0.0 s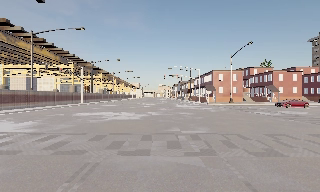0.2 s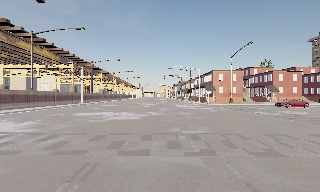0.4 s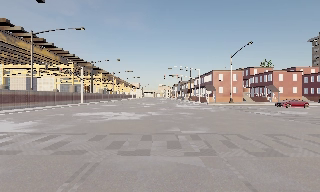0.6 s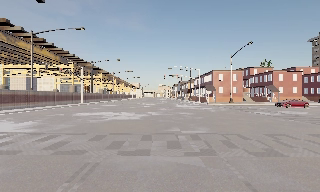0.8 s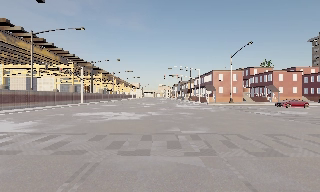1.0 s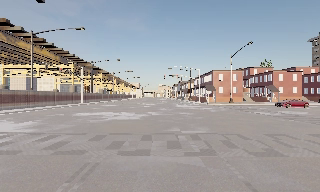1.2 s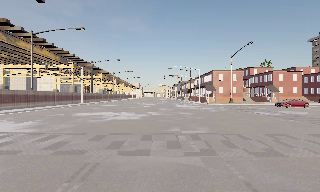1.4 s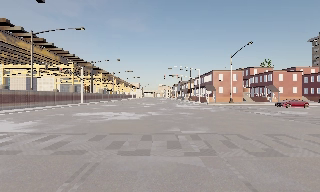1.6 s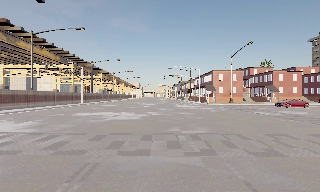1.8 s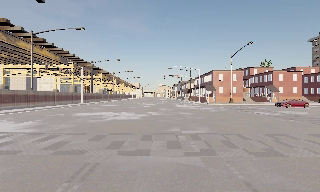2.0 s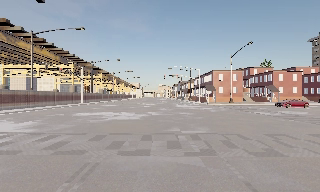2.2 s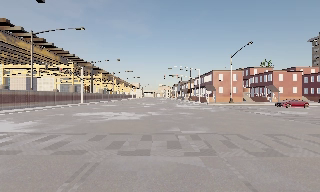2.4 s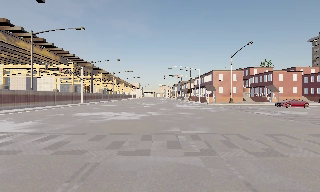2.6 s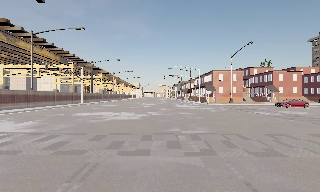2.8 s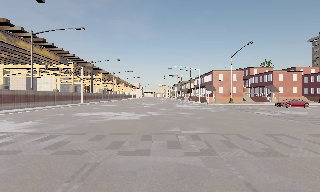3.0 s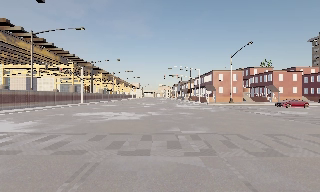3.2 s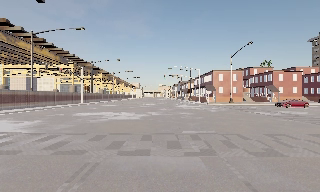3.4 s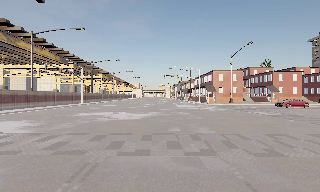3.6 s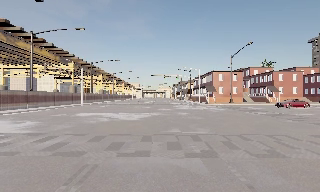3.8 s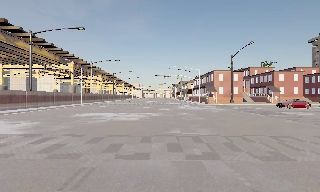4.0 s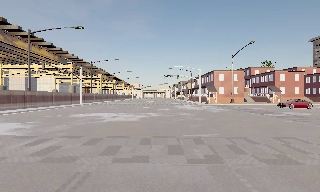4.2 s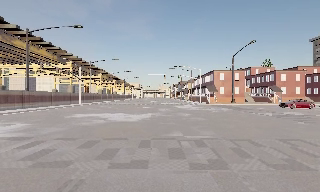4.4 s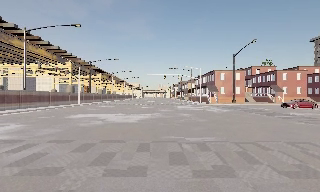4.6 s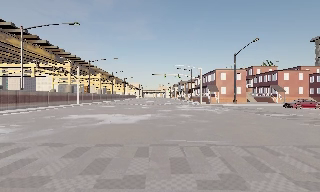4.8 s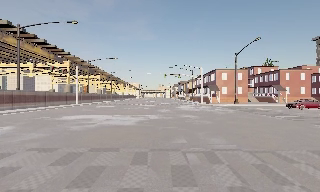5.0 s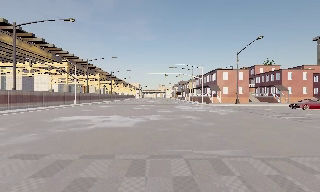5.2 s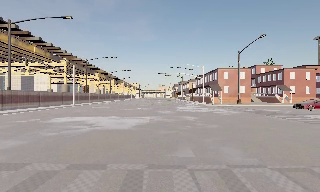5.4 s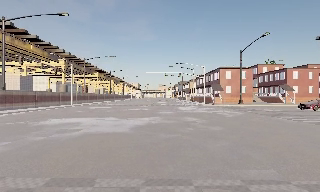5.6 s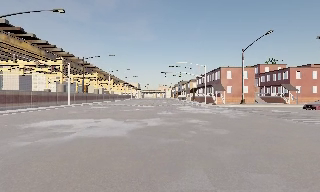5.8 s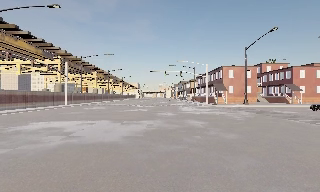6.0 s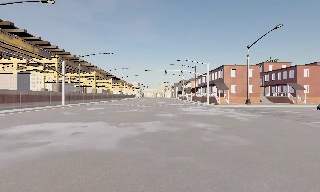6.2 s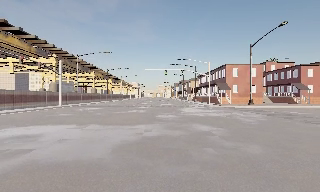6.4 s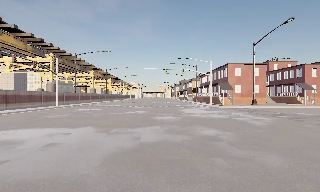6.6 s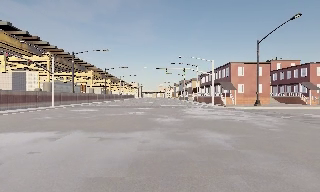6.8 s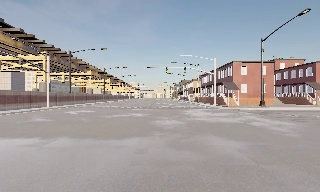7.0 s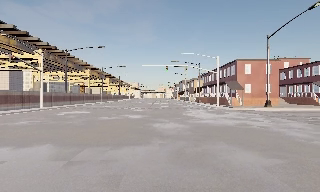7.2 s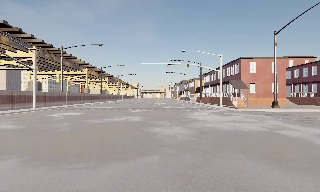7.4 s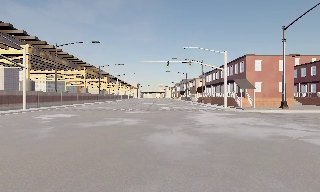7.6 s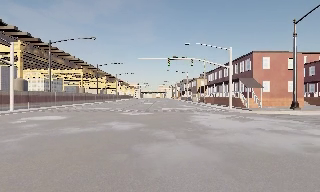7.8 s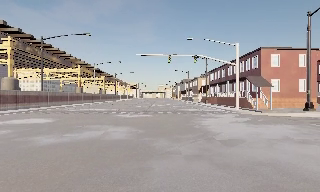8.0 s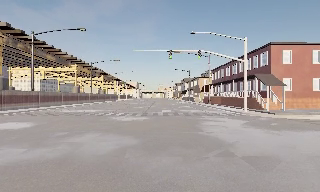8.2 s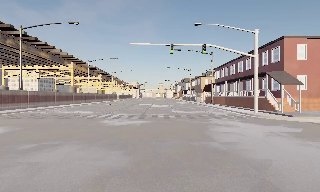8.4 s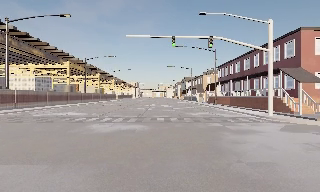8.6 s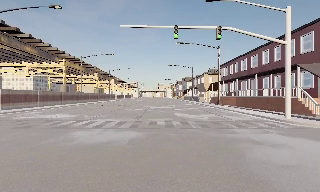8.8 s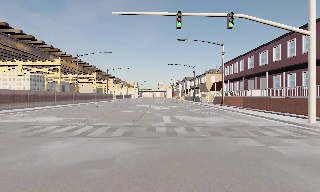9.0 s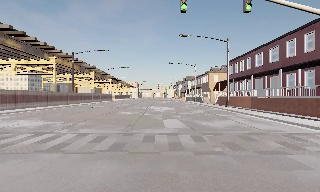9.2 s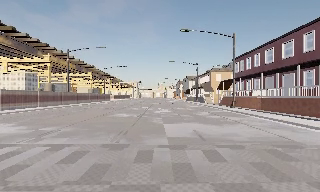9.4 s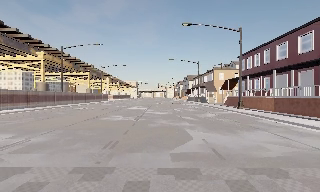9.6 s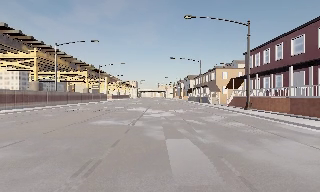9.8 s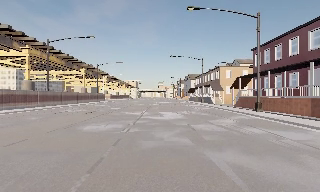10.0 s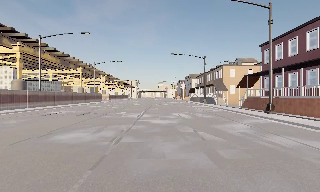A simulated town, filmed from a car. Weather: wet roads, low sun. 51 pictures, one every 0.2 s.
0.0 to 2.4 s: The camera keeps its place and its aim.
2.4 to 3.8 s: The camera shifts only a little, or ends up much as it began.
3.8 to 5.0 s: The camera travels forward, about 2.5 m, so what stands in front looms larger. It gains speed.
5.0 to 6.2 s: The camera travels forward, about 5 m, so what stands in front looms larger.
6.2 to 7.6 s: The camera travels forward, about 9 m, so what stands in front looms larger. It gains speed.
7.6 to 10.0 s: The camera travels forward, about 20 m, so what stands in front looms larger.
The film runs forward here.
